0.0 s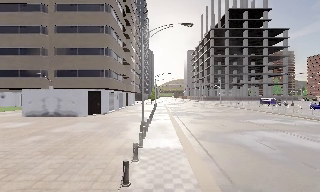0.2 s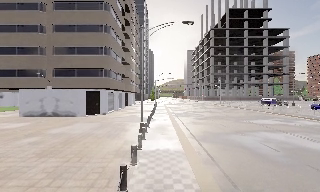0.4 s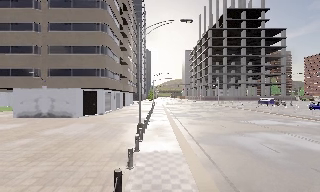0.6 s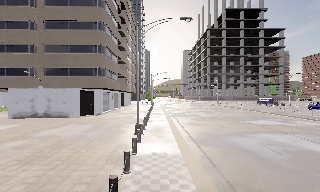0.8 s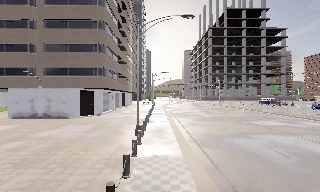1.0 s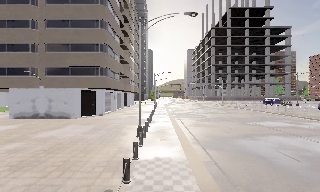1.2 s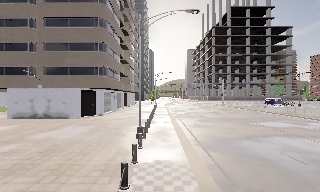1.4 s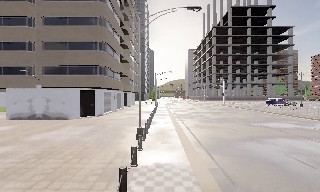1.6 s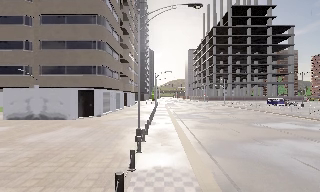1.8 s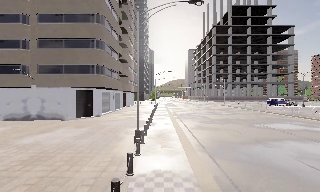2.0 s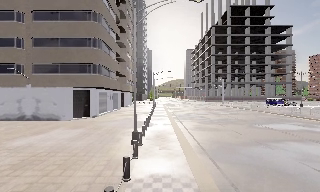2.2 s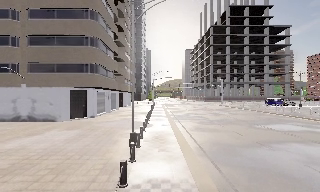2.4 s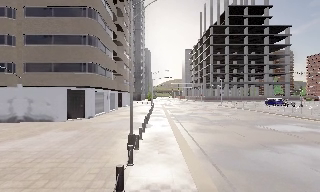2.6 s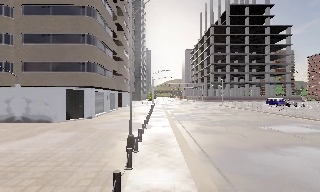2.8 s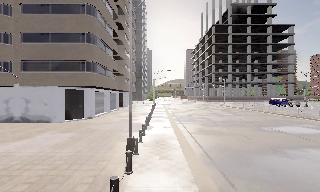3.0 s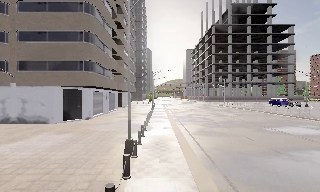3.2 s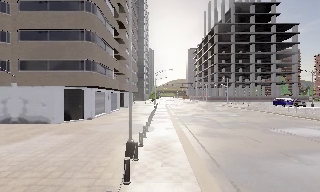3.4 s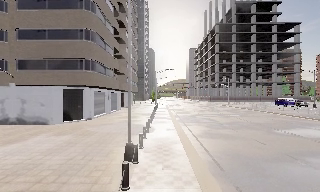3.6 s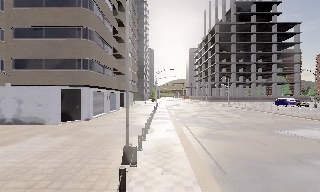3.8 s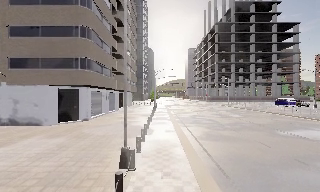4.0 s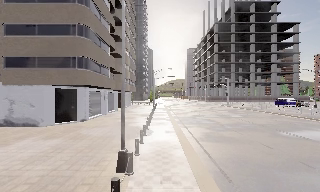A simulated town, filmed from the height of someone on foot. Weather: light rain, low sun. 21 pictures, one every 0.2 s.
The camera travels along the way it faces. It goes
forward.
0.0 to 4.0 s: The camera travels forward, about 6 m, so what stands in front looms larger.
The film runs forward here.
